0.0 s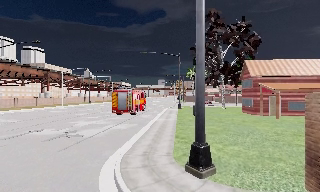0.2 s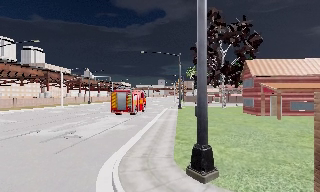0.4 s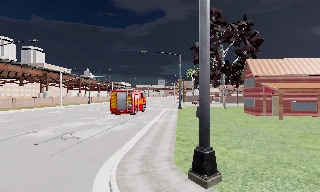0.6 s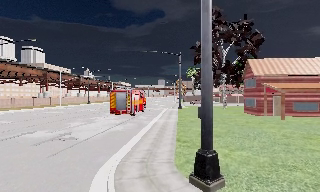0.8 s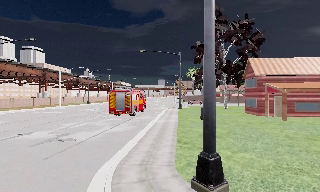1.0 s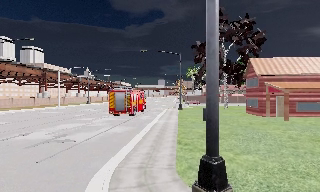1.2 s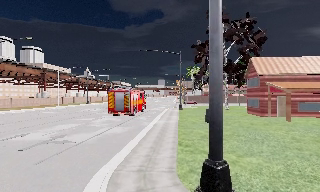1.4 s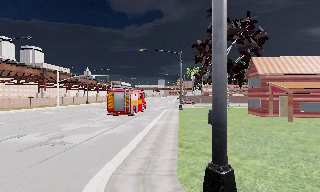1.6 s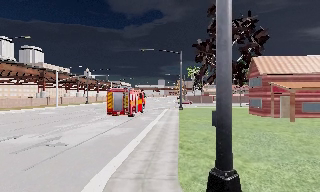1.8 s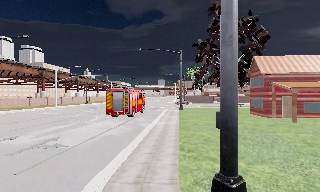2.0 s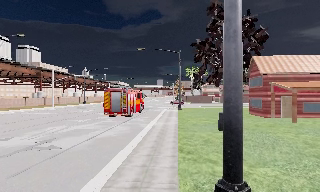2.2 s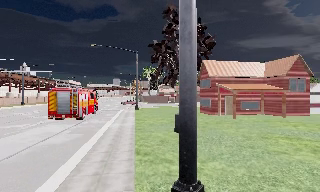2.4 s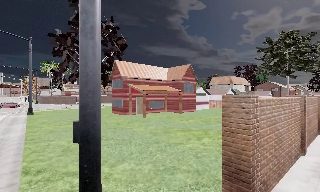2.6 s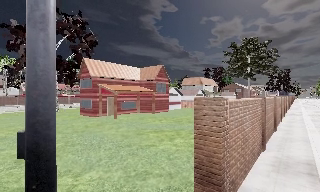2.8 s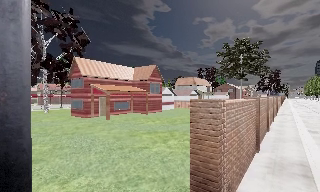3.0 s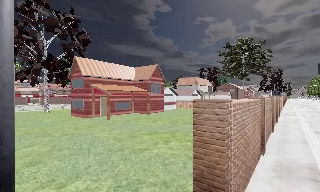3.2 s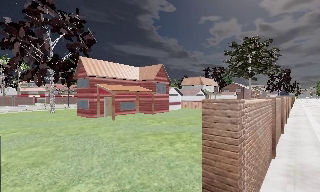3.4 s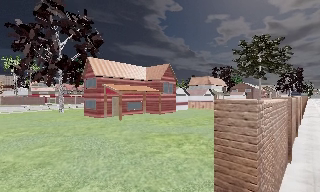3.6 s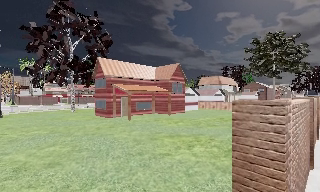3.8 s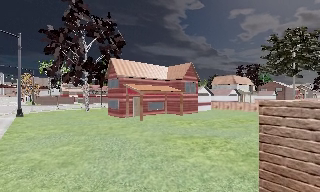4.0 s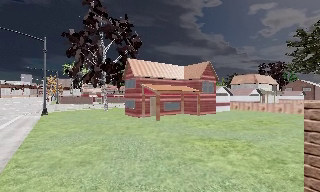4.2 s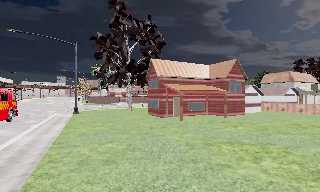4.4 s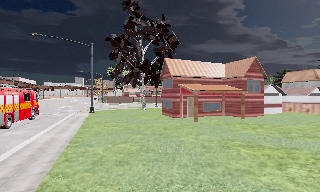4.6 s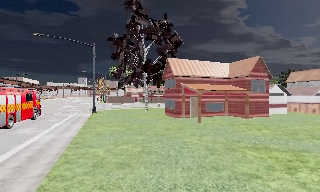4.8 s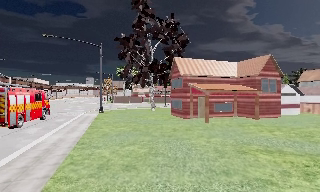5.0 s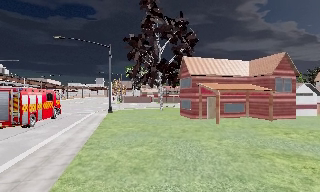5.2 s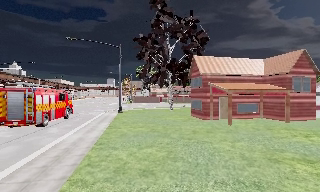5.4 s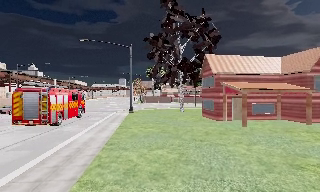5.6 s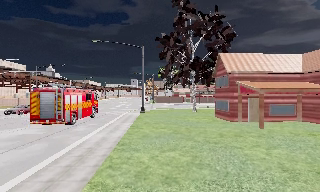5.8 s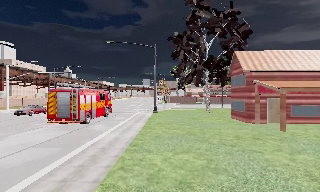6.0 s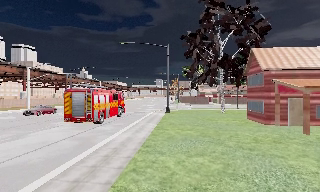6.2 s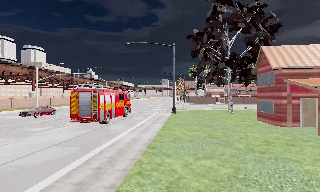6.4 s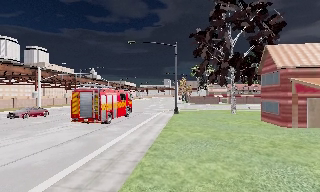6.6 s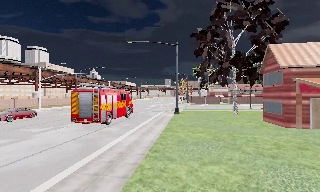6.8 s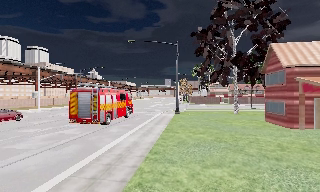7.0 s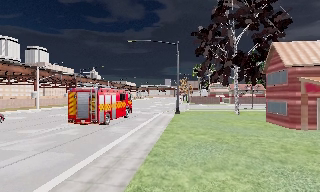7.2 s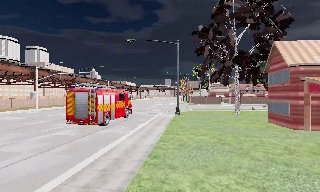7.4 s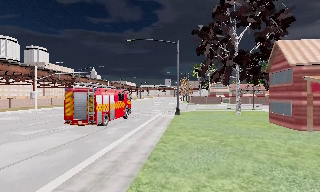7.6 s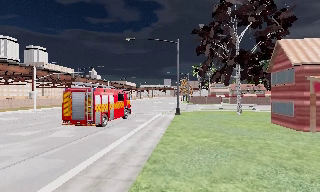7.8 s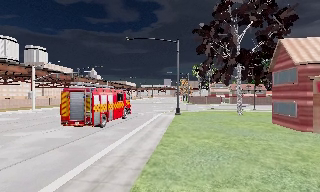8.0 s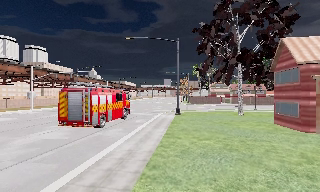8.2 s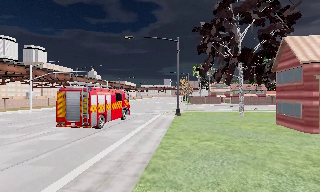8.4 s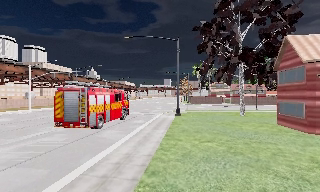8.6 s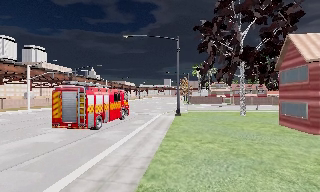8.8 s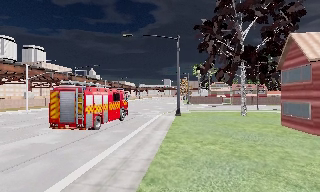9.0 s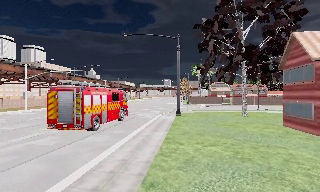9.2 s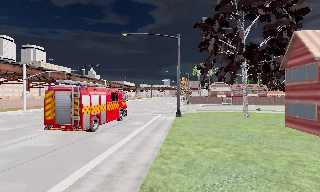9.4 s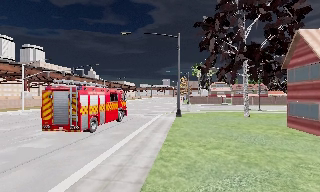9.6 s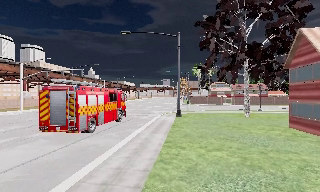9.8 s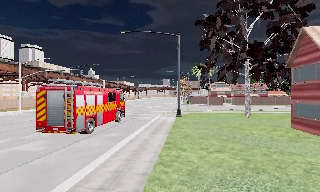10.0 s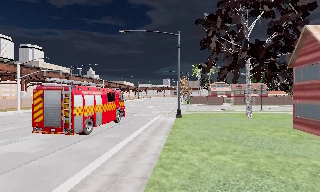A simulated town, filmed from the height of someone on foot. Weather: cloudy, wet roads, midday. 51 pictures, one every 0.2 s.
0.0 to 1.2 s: The camera travels forward, about 1.5 m, so what stands in front looms larger.
1.2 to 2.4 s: The scene slides to the left, as the camera pans about 45 degrees to its right. It travels forward, about 1.5 m.
2.4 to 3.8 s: The camera travels forward, about 1.5 m, so what stands in front looms larger.
3.8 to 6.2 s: The camera swings to its left by about 50 degrees, and the scene slides to the right. It travels forward, about 3 m.
6.2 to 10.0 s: The camera travels forward, about 4.5 m, so what stands in front looms larger.
The film runs forward here.
